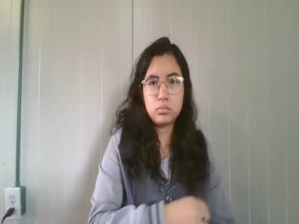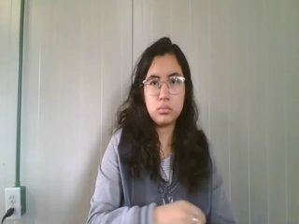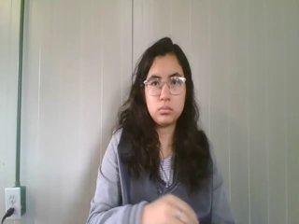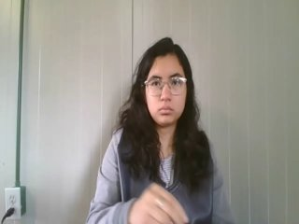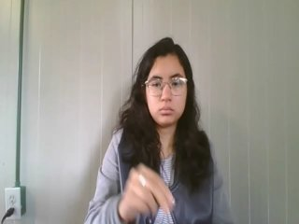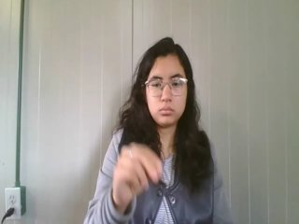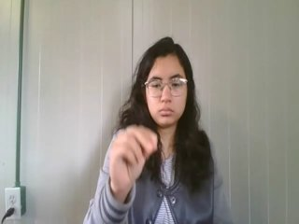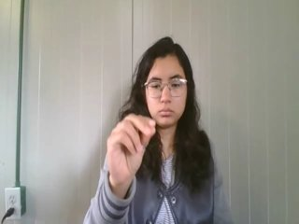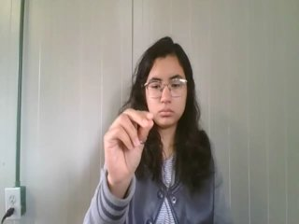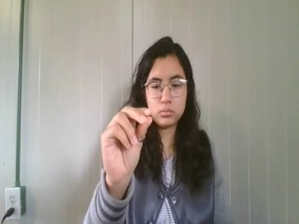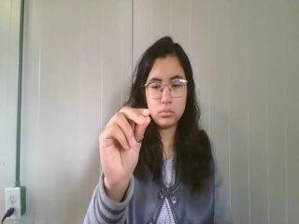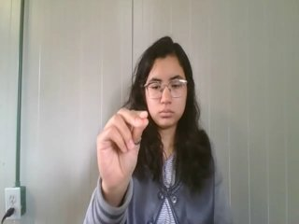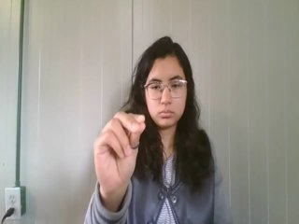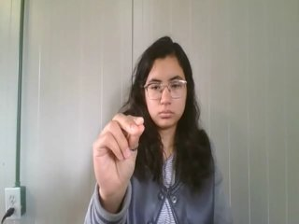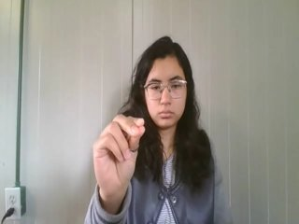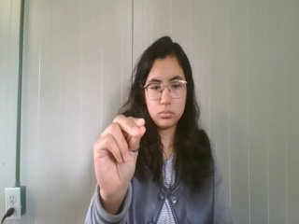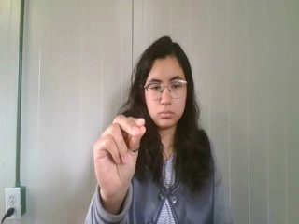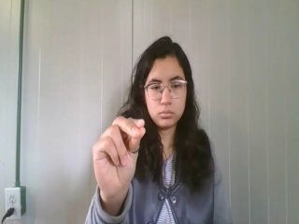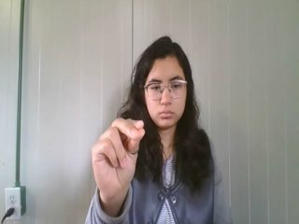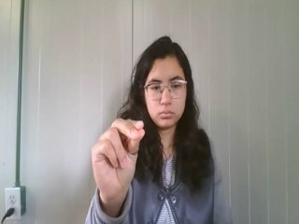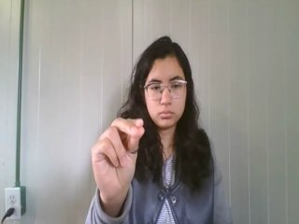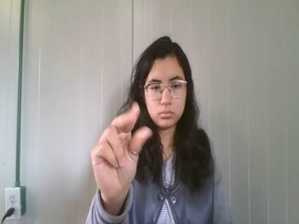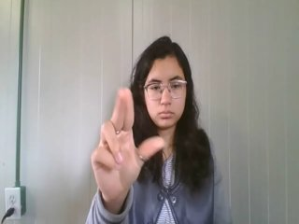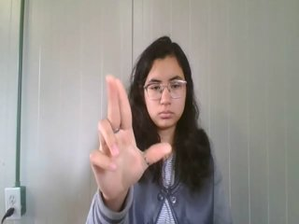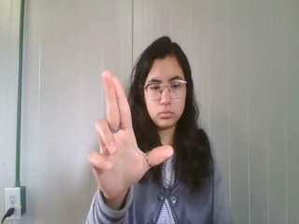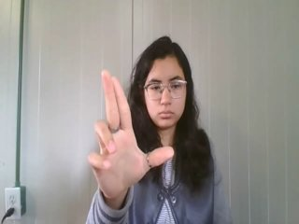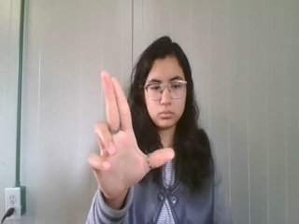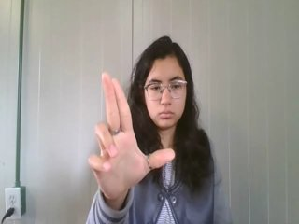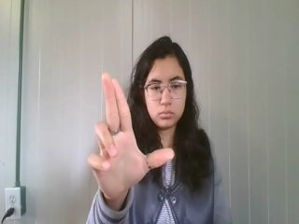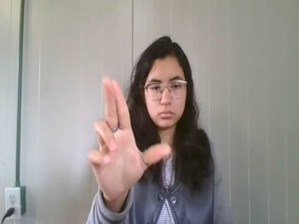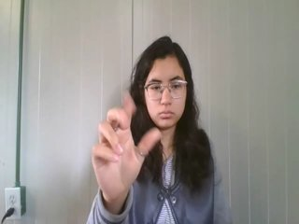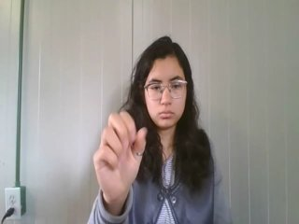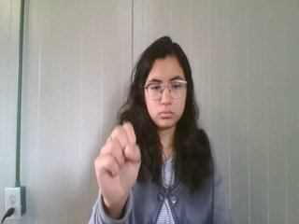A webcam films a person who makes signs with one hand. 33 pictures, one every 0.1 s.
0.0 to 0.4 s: Non-gesture.
0.5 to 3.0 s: Zoom in.
